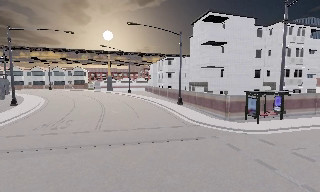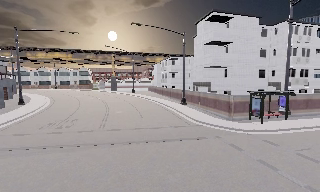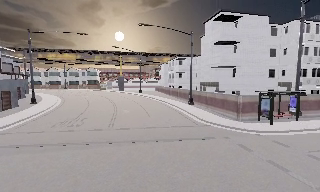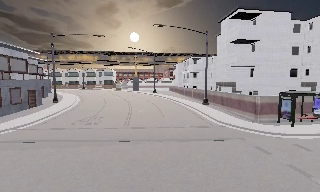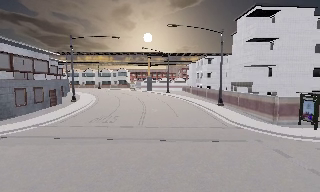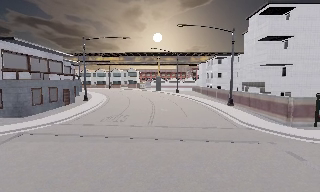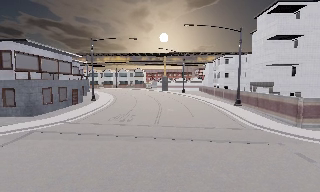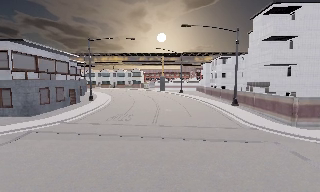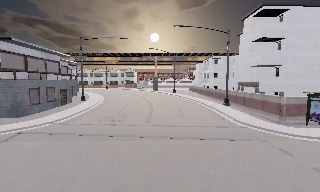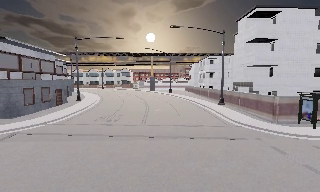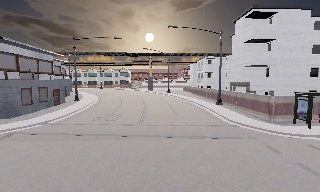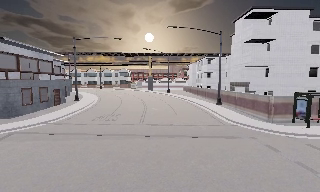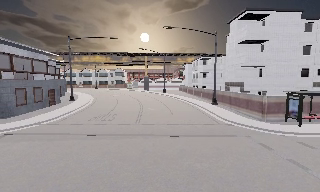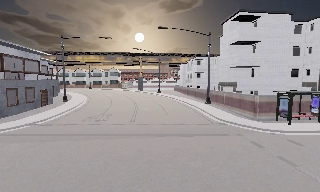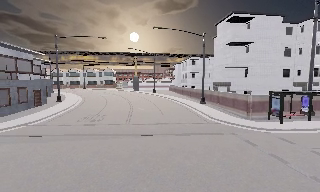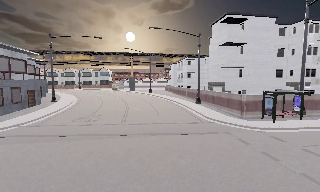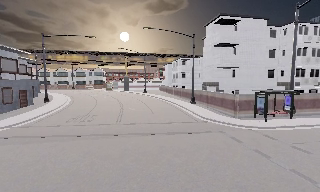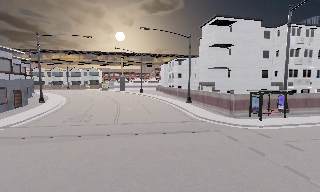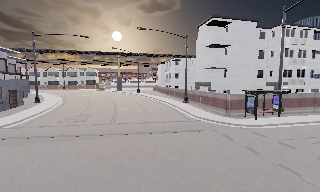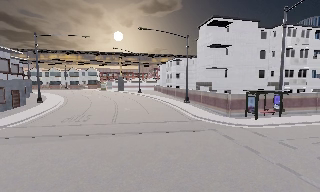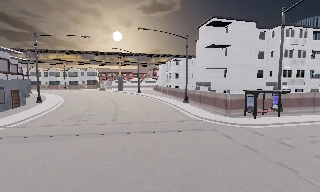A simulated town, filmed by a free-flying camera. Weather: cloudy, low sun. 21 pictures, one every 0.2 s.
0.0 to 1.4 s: The camera swings to its left by about 20 degrees, and the scene slides to the right. It travels backward, about 0.5 m, so what stands in front gets smaller.
1.4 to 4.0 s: The camera pans to its right, which is clockwise from overhead, by about 15 degrees. It travels backward, about 1.5 m, so what stands in front gets smaller.
The film runs backward here.
